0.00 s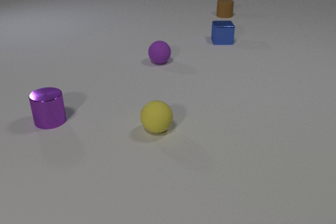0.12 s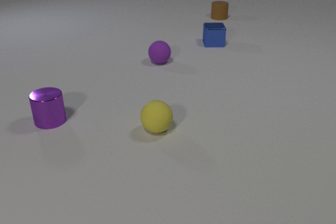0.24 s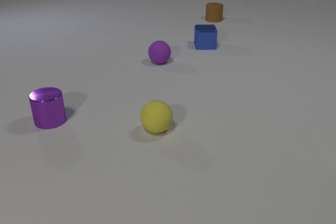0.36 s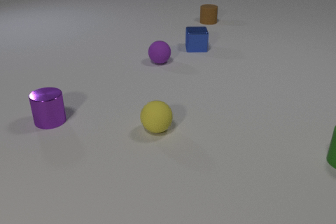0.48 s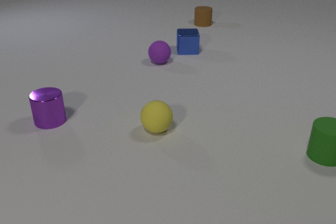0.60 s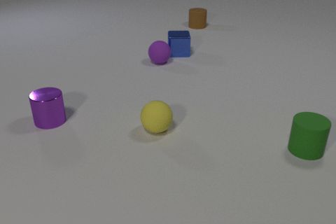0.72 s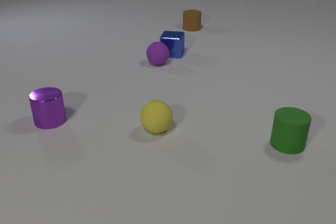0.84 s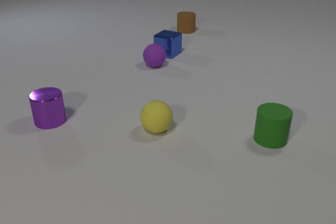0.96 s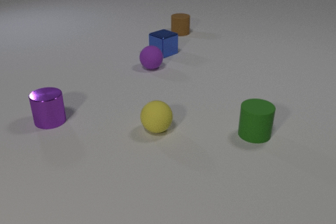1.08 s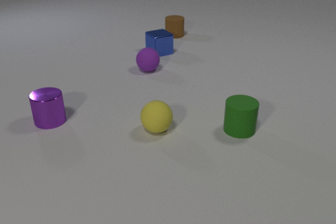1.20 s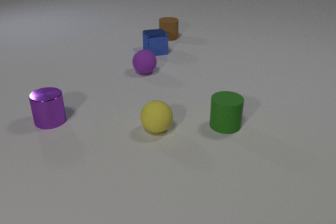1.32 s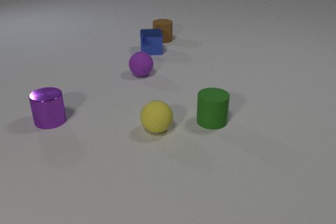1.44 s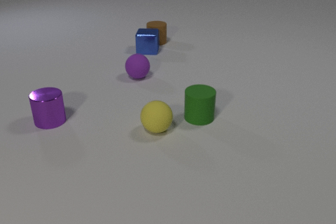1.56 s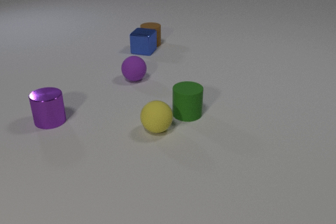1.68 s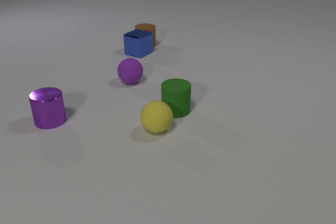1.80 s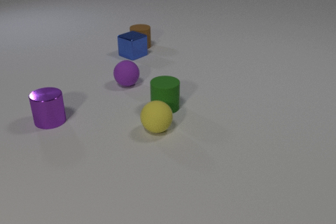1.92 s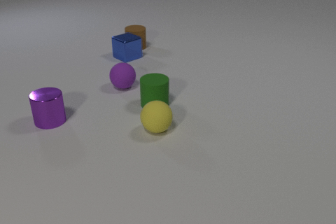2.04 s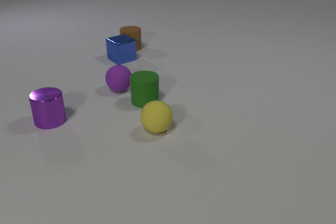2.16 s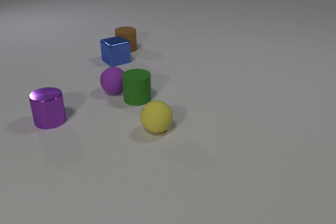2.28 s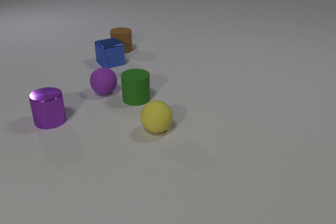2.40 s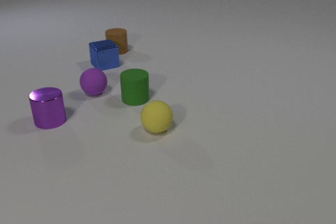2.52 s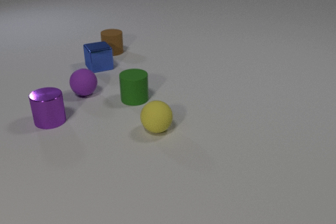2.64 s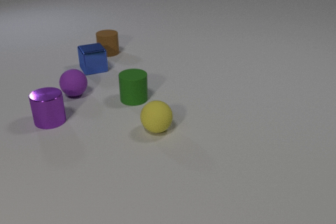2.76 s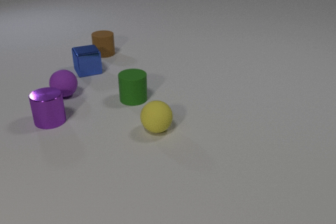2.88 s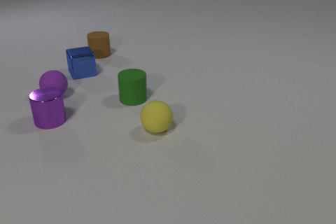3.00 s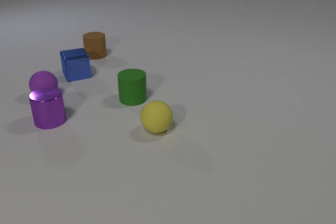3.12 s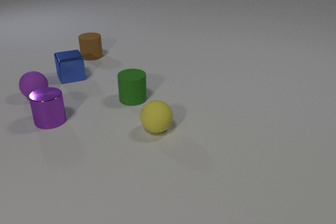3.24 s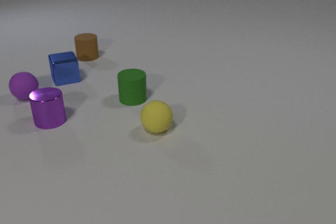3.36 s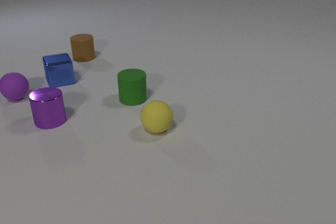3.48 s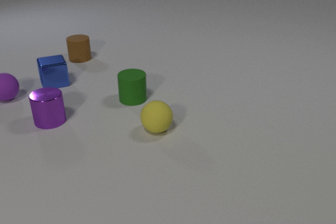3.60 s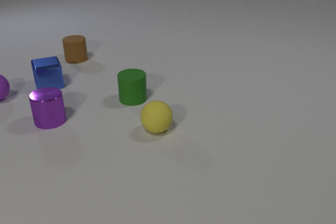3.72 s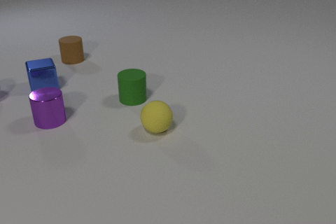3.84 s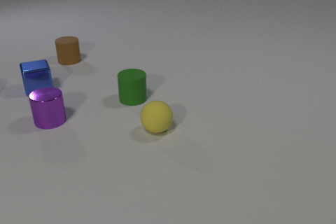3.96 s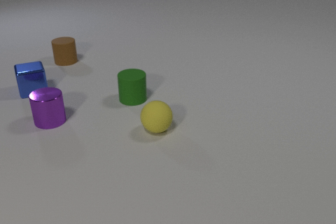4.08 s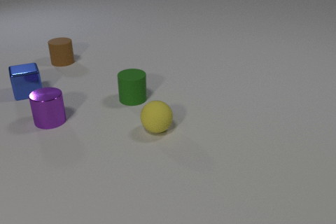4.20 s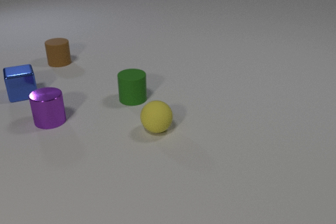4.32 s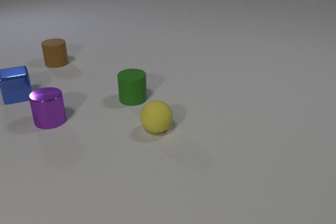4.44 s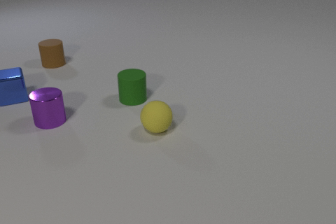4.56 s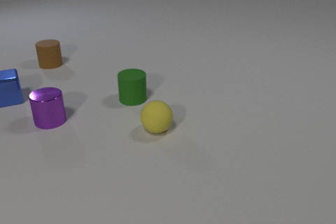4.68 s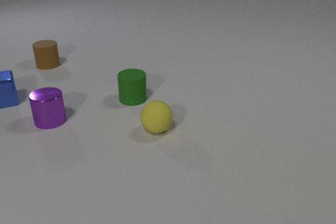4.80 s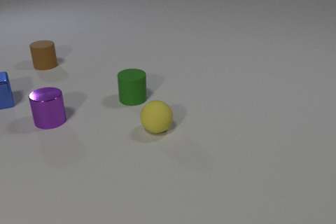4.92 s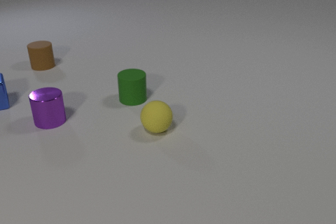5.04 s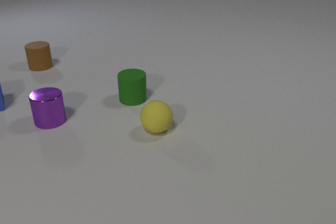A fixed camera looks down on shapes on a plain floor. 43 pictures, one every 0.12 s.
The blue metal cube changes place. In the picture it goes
to the left.
The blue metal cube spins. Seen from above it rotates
clockwise.
0.00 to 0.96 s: The blue metal cube slides to the left and toward the camera, spins so that its near face slides to the left, clockwise seen from above. The purple rubber sphere rolls toward the camera and to the left. The brown rubber cylinder slides toward the camera and to the left. The green rubber cylinder comes in at the right edge, slides to the left. The blue metal cube and the purple rubber sphere collide.
0.96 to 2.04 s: The blue metal cube slides to the left, spins clockwise seen from above by about 90 degrees, its near face sliding to the left. The purple rubber sphere rolls toward the camera and to the left. The brown rubber cylinder slides to the left and toward the camera. The green rubber cylinder slides to the left and away from the camera. The blue metal cube and the brown rubber cylinder collide.
2.04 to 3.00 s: The blue metal cube slides to the left and toward the camera. The purple rubber sphere rolls to the left. The brown rubber cylinder slides to the left and toward the camera. The green rubber cylinder slides to the left and away from the camera. The purple rubber sphere and the green rubber cylinder collide.
3.00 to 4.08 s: The blue metal cube slides to the left and toward the camera. The purple rubber sphere rolls to the left, leaves at the left edge. The brown rubber cylinder slides to the left.
4.08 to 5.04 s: The blue metal cube slides to the left and toward the camera. The brown rubber cylinder slides to the left.
What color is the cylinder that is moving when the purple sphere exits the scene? brown.
How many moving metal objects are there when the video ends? 1.
How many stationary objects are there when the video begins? 3.
